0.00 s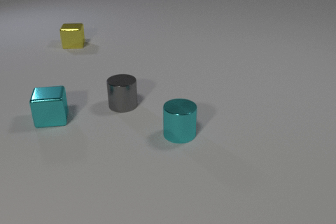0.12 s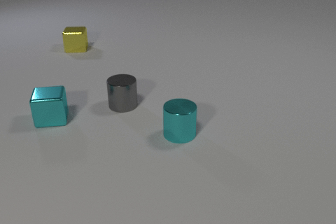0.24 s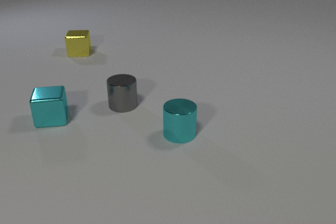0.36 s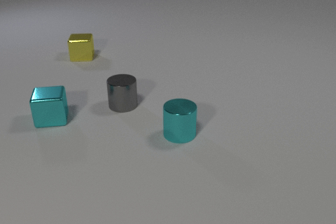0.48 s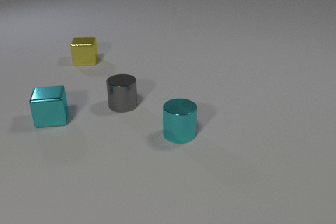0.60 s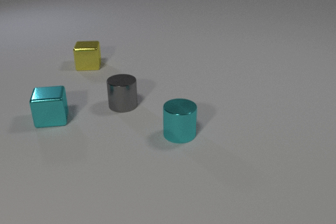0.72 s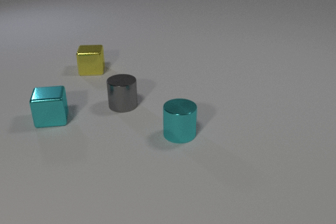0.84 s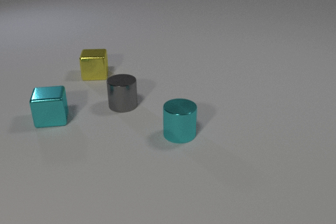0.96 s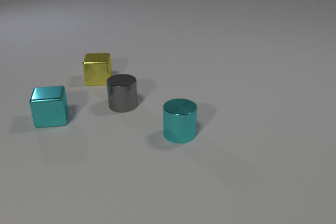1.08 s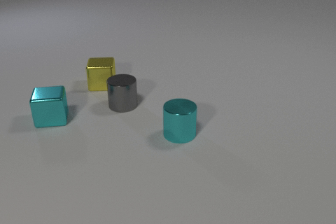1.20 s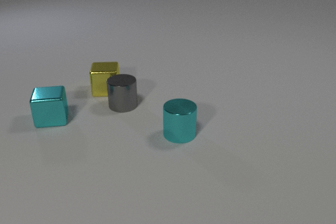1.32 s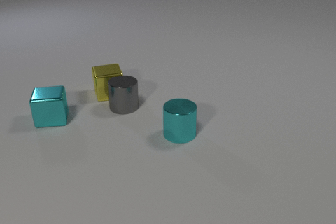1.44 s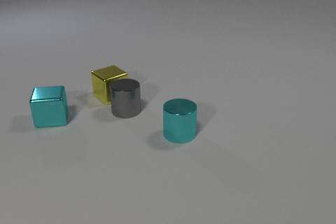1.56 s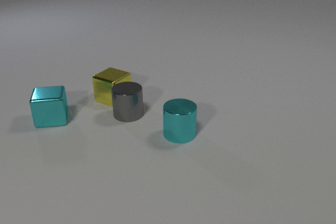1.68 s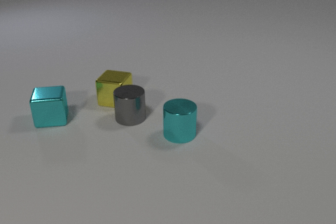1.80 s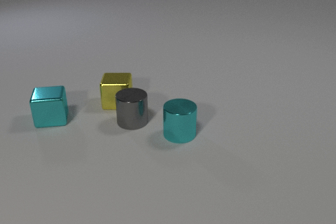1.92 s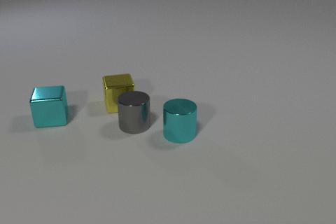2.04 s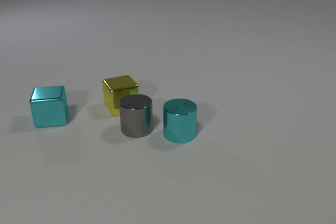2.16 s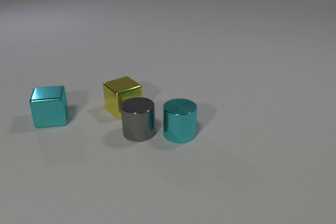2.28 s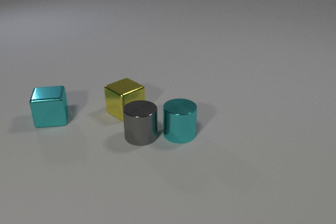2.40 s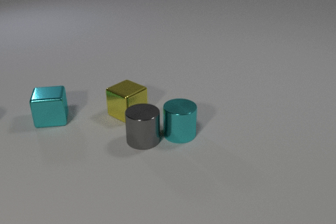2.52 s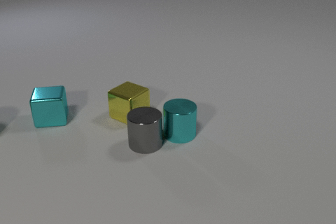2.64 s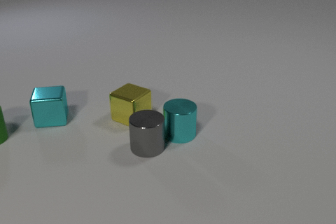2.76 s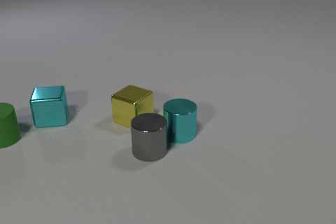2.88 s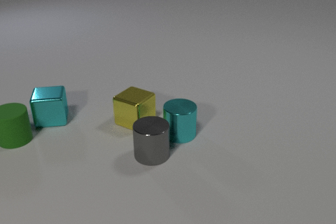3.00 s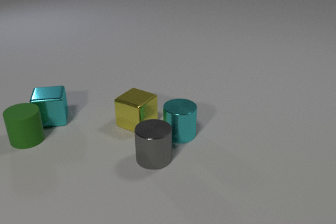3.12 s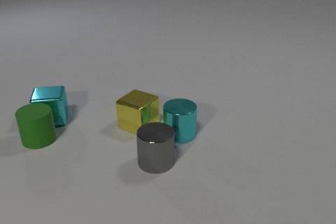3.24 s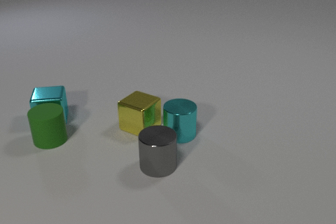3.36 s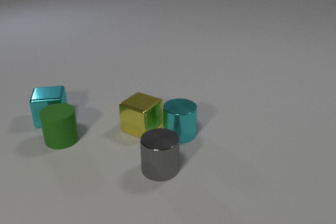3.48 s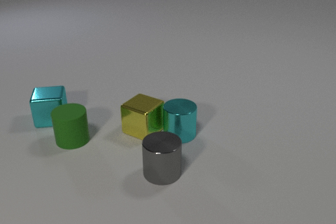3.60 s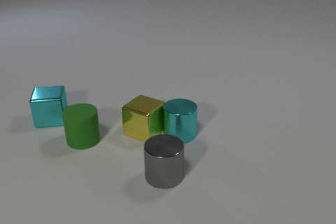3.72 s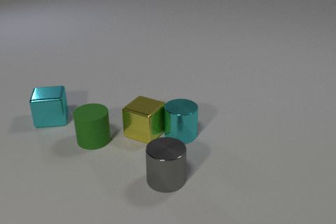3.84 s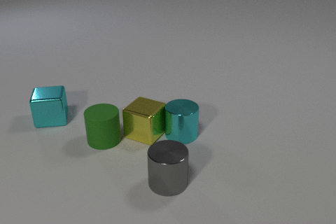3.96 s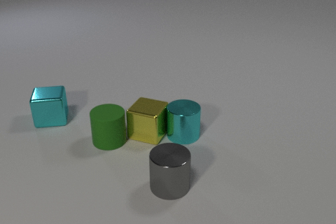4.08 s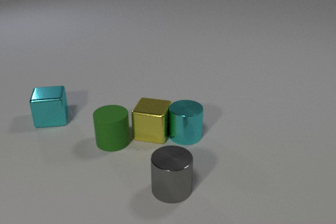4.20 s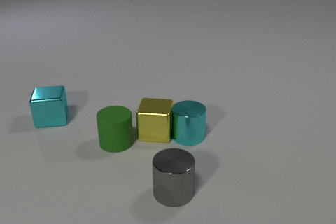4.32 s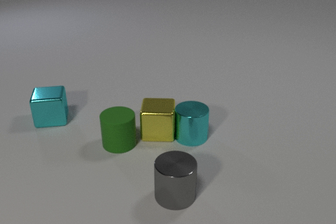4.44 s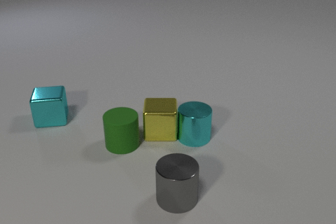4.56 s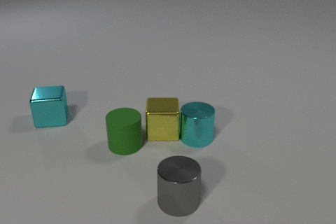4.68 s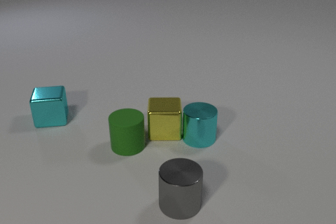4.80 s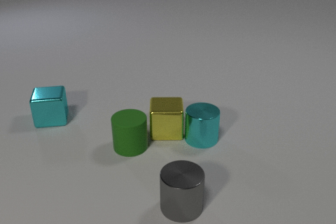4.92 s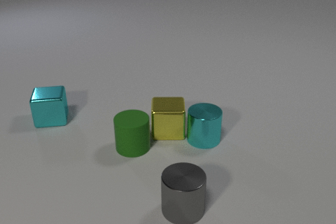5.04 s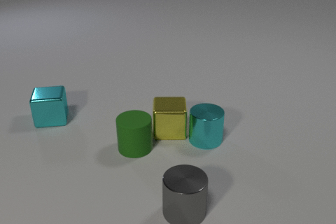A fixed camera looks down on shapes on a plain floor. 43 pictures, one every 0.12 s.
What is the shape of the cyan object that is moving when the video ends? cylinder.
What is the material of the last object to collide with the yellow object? rubber.
What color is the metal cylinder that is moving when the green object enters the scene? gray.
0.00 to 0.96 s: The yellow metal cube slides toward the camera.
0.96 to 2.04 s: The yellow metal cube slides toward the camera, spins counterclockwise seen from above by about 105 degrees, its near face sliding to the right. The gray metal cylinder slides toward the camera. The yellow metal cube and the gray metal cylinder collide.
2.04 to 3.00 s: The yellow metal cube slides toward the camera and to the right, spins so that its near face slides to the right, counterclockwise seen from above. The gray metal cylinder slides toward the camera. The green rubber cylinder comes in at the left edge, slides to the right and toward the camera.
3.00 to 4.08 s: The yellow metal cube slides toward the camera and to the right. The gray metal cylinder slides toward the camera. The green rubber cylinder slides to the right. The yellow metal cube and the cyan metal cylinder collide. The yellow metal cube and the green rubber cylinder collide.
4.08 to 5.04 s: The yellow metal cube slides to the right. The gray metal cylinder slides toward the camera and to the right. The green rubber cylinder slides to the right and toward the camera. The cyan metal cylinder slides to the right.
